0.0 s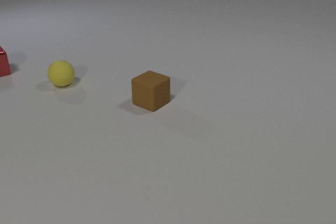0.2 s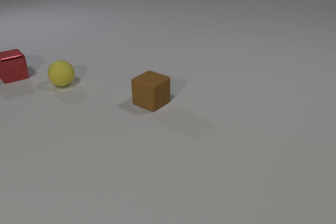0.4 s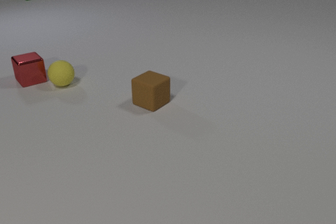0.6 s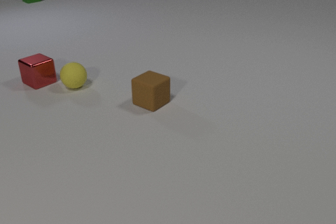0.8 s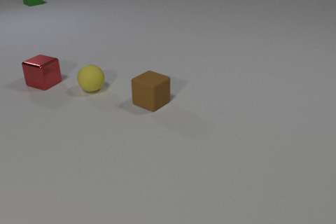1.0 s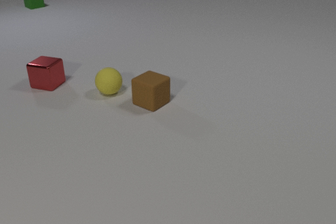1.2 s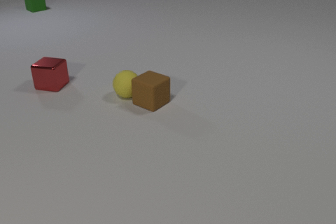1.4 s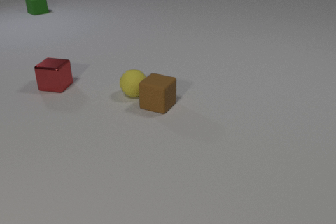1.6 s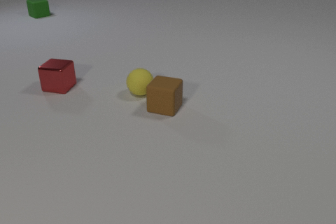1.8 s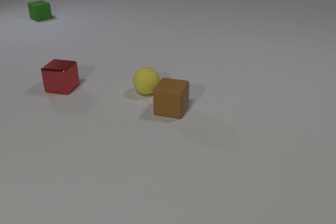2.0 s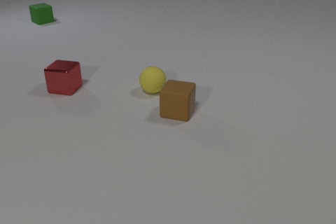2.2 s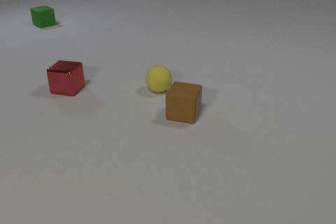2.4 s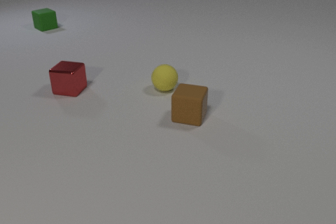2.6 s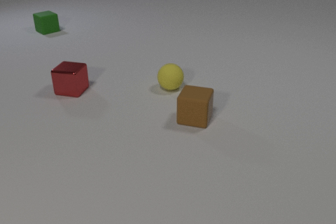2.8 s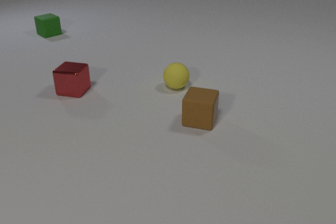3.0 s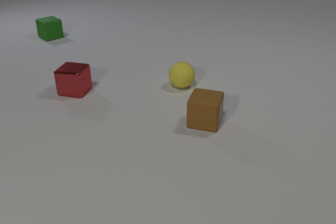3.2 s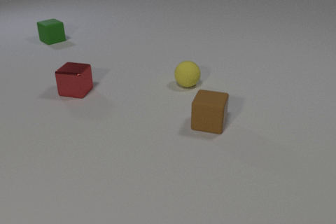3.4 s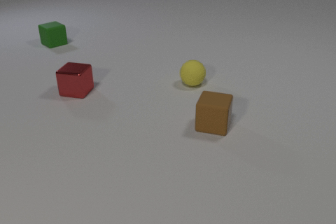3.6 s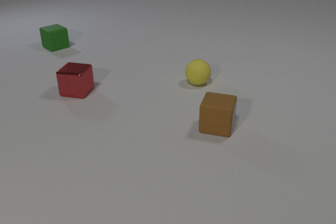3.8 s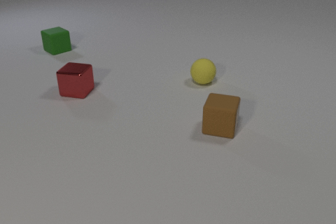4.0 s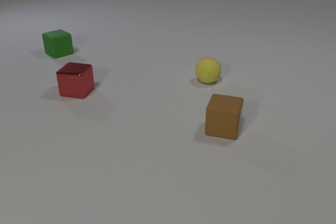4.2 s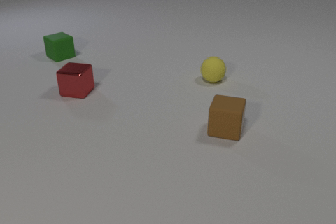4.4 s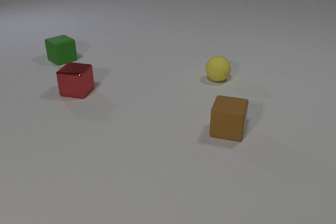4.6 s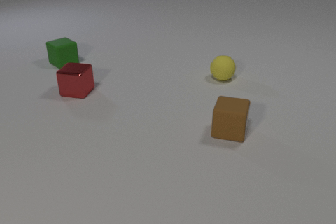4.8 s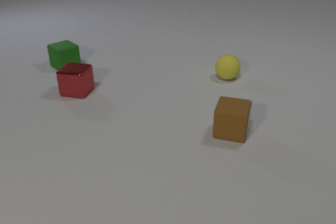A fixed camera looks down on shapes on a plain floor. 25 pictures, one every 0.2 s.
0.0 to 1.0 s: The red metal cube slides to the right and toward the camera, spins counterclockwise seen from above by about 30 degrees, its near face sliding to the right. The yellow rubber sphere rolls to the right and toward the camera. The green rubber cube comes in at the top edge, slides toward the camera. The red metal cube and the yellow rubber sphere collide.
1.0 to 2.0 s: The red metal cube slides to the right and toward the camera. The yellow rubber sphere rolls to the right. The brown rubber cube slides to the right and toward the camera. The green rubber cube slides toward the camera. The yellow rubber sphere and the brown rubber cube collide.
2.0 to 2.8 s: The red metal cube slides to the right and toward the camera. The yellow rubber sphere rolls to the right and away from the camera. The brown rubber cube slides to the right and toward the camera. The green rubber cube slides toward the camera.
2.8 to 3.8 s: The yellow rubber sphere rolls to the right and away from the camera. The brown rubber cube slides to the right and toward the camera. The green rubber cube slides toward the camera.
3.8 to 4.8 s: The yellow rubber sphere rolls to the right and away from the camera. The brown rubber cube slides to the right. The green rubber cube slides toward the camera.
Are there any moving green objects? yes.
How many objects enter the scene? 1.
What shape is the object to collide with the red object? sphere.
